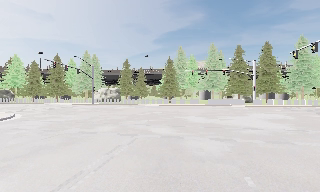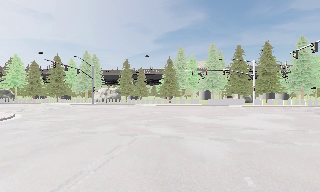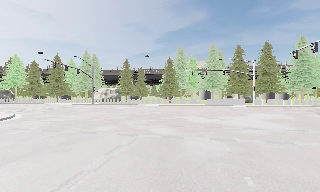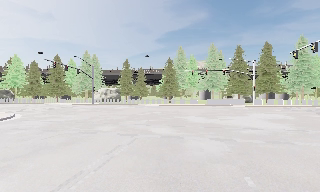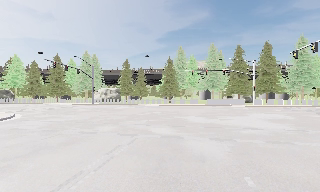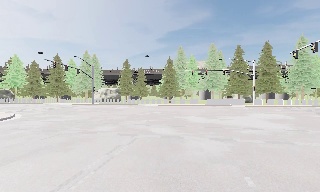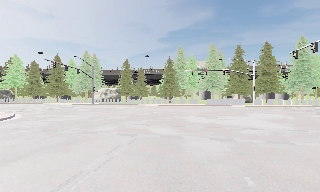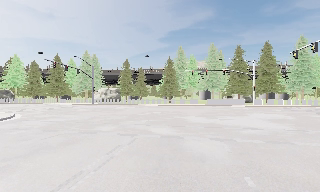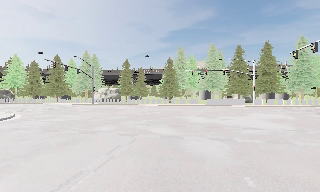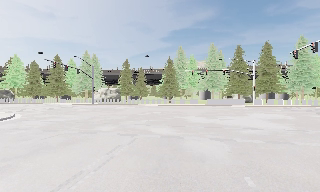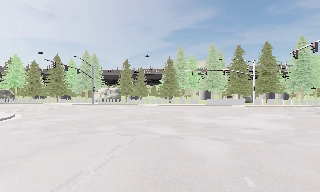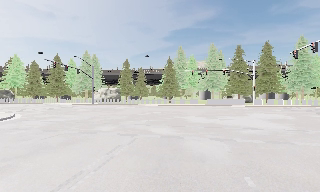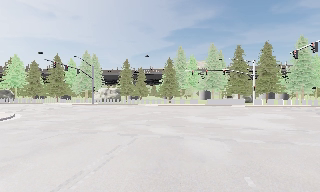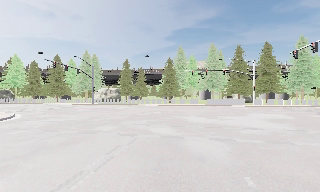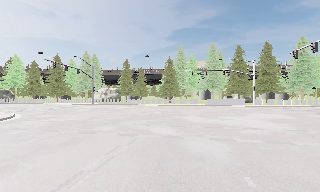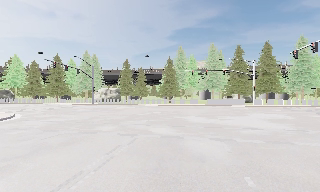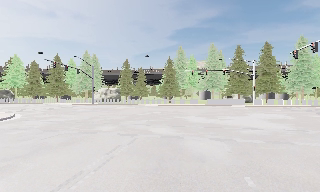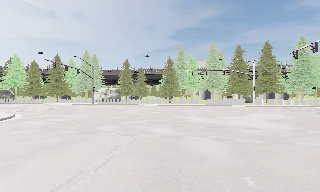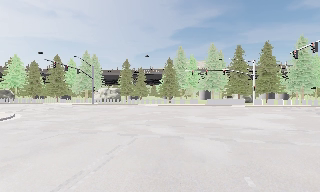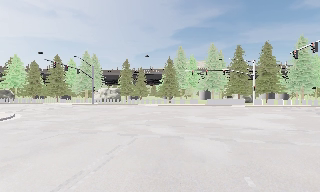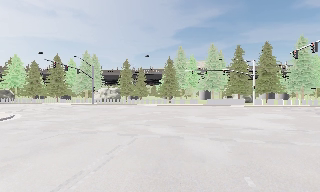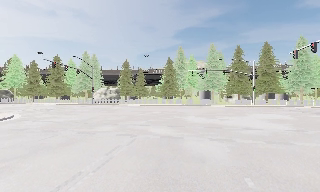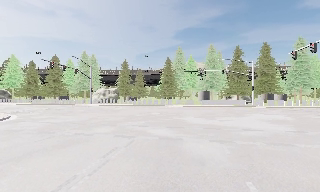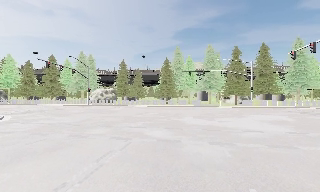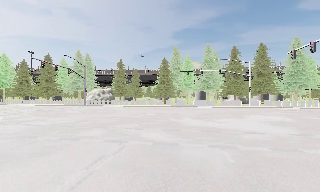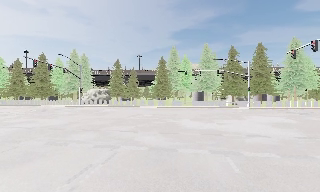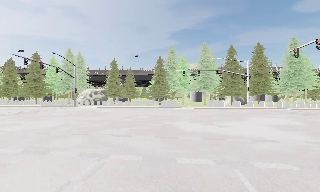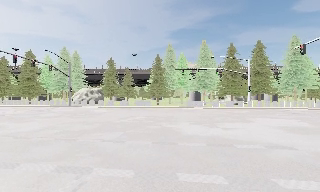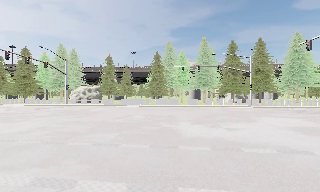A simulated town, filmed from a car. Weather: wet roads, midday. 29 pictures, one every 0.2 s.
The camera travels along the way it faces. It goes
forward.
0.0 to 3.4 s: The camera keeps its place and its aim.
3.4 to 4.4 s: The camera shifts only a little, or ends up much as it began.
4.4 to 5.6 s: The camera travels forward, about 3.5 m, so what stands in front looms larger. It gains speed.
The film runs forward here.
